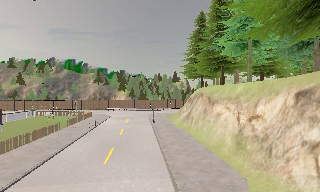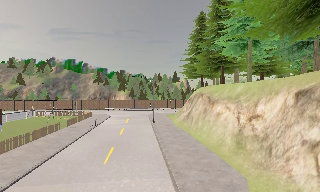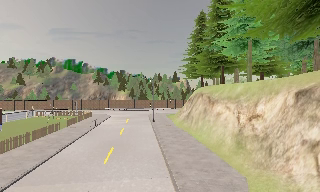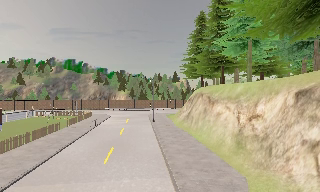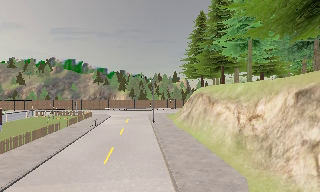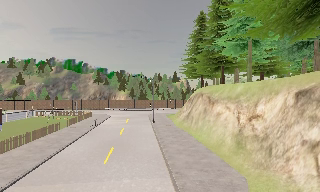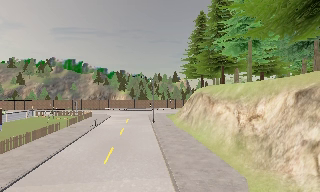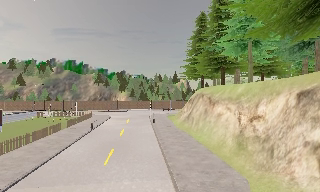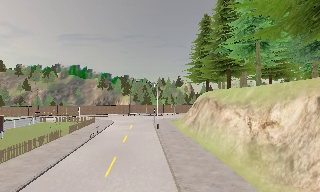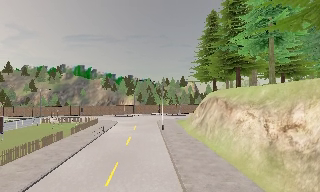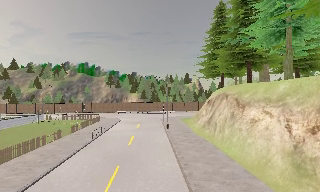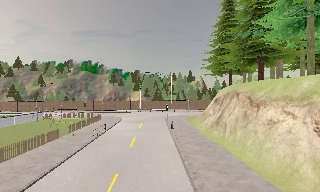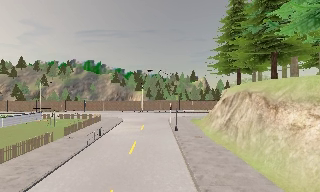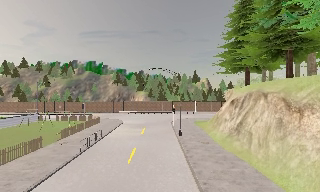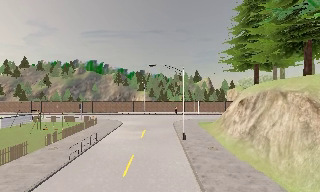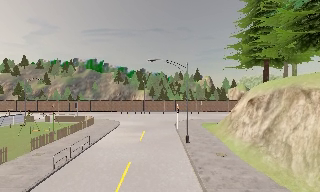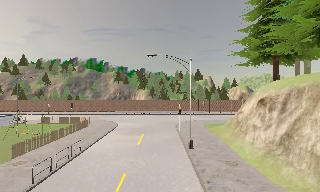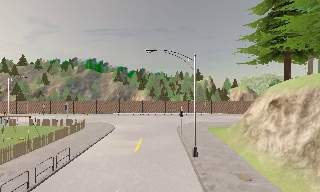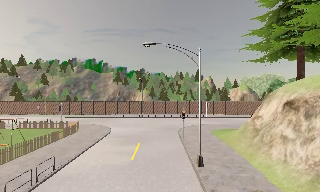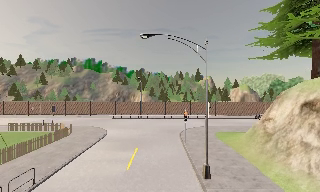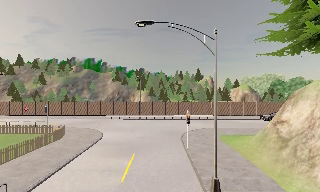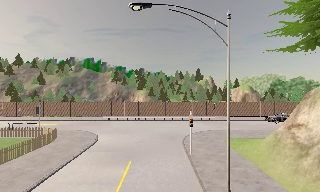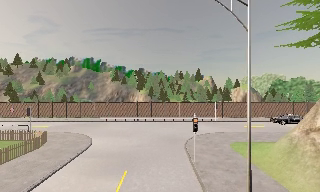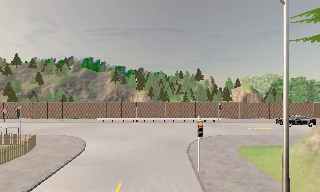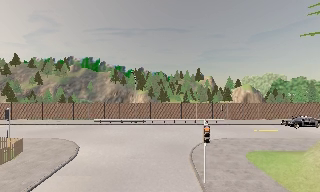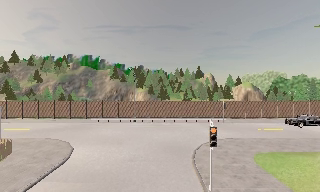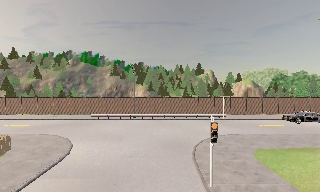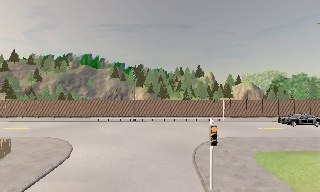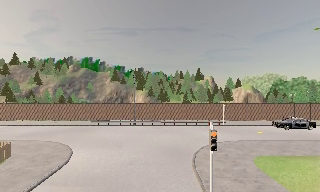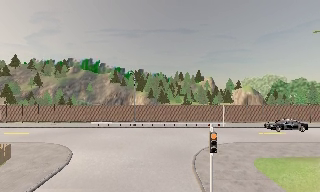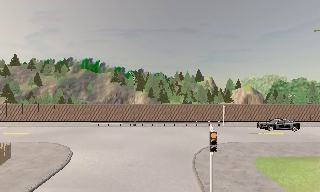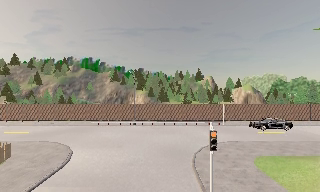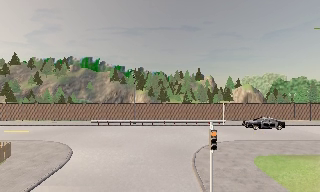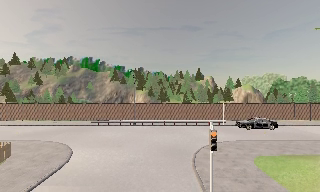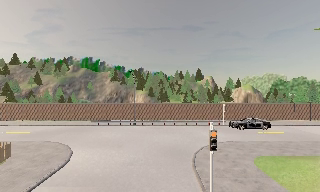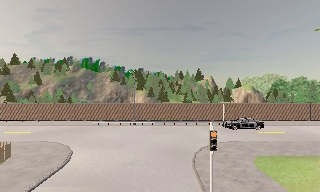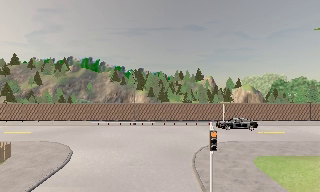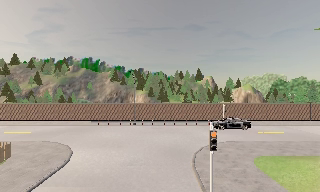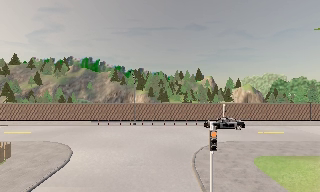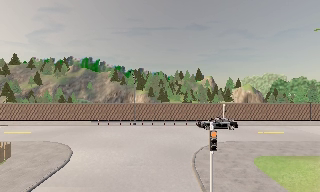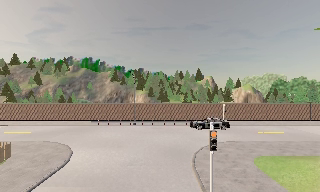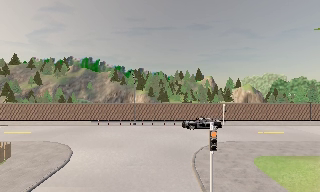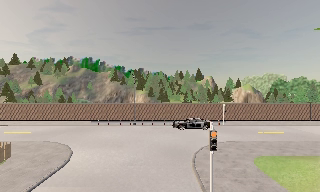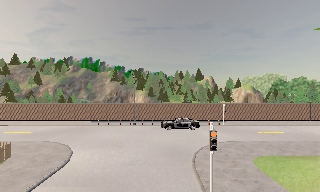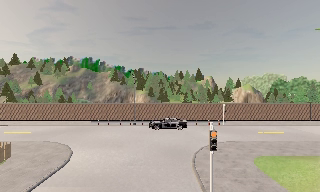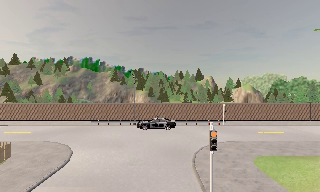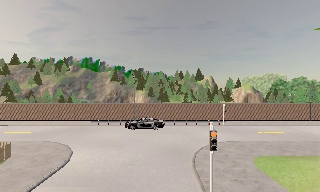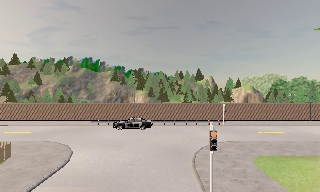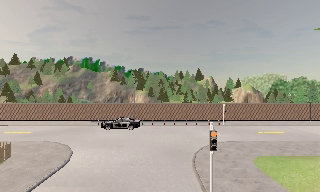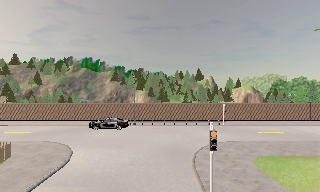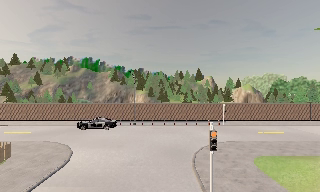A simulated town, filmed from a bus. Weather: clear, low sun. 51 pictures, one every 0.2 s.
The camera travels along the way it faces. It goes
forward.
0.0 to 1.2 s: The camera keeps its place and its aim.
1.2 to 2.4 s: The camera travels forward, about 7 m, so what stands in front looms larger. It gains speed.
2.4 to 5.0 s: The camera travels forward, about 19 m, so what stands in front looms larger.
5.0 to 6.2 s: The camera shifts only a little, or ends up much as it began.
6.2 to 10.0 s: The camera keeps its place and its aim.
The film runs forward here.
